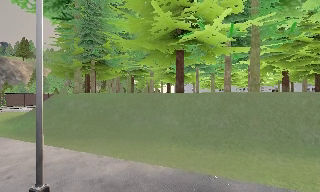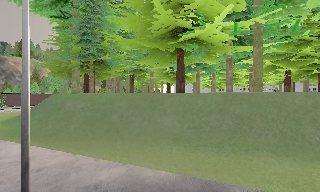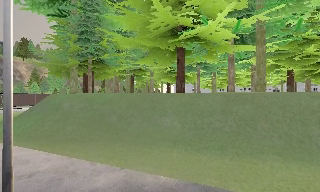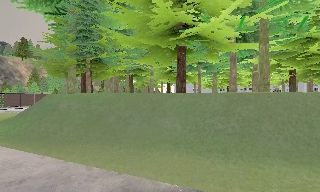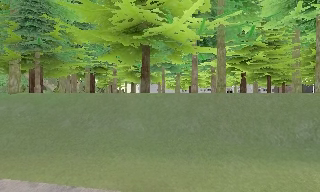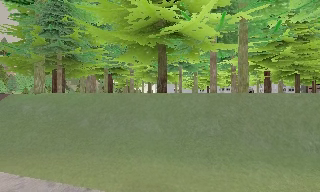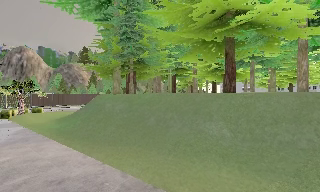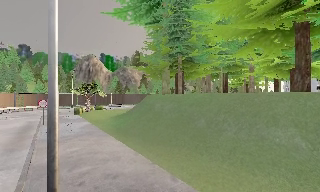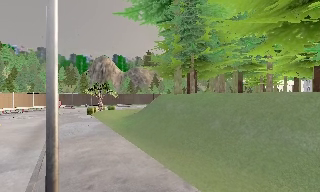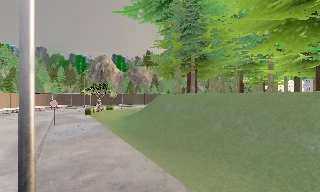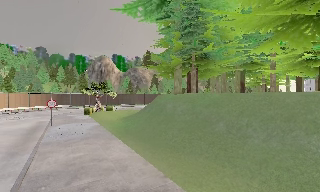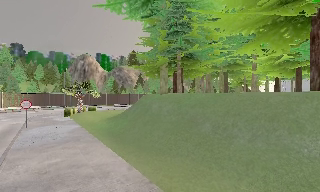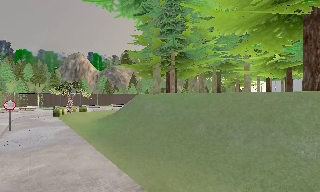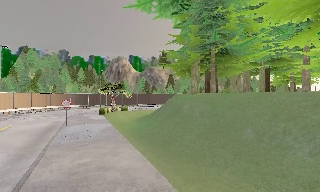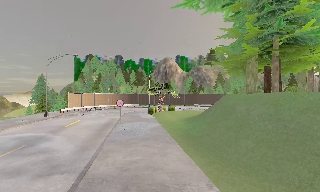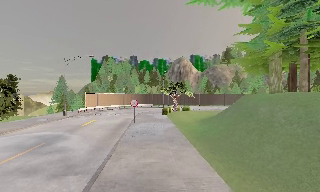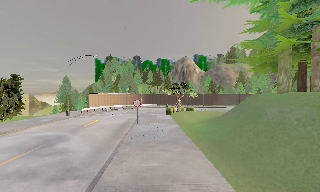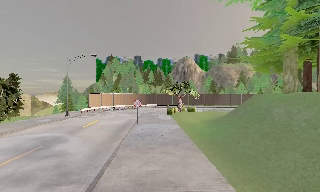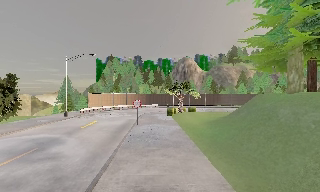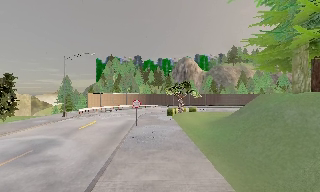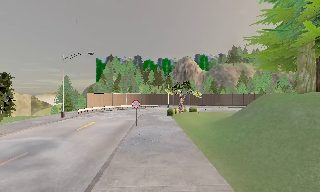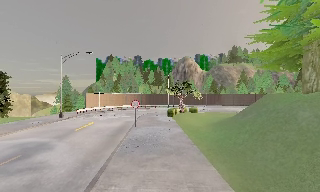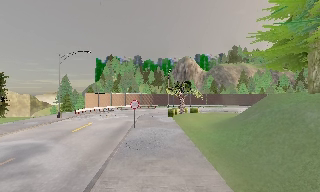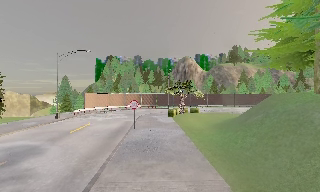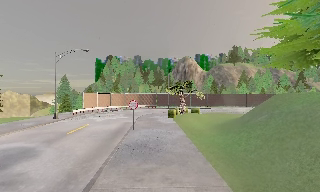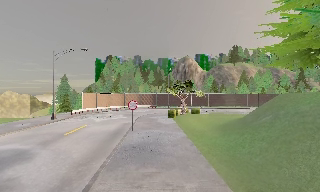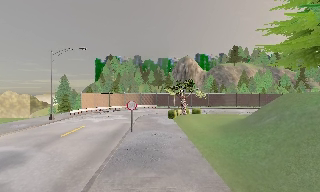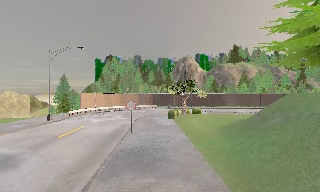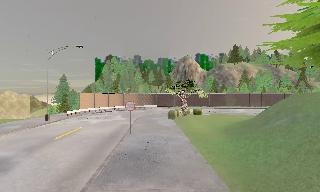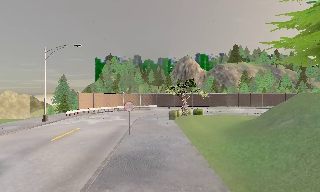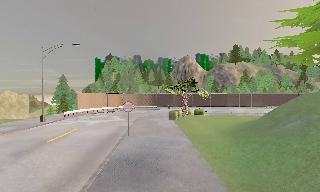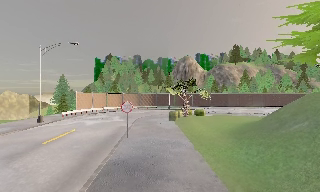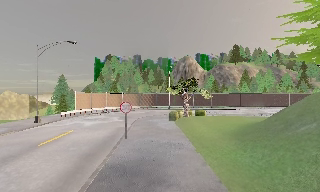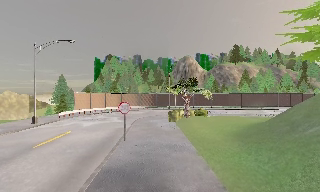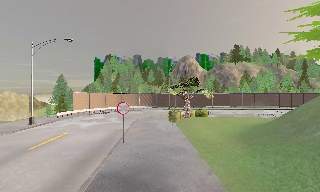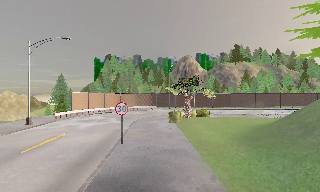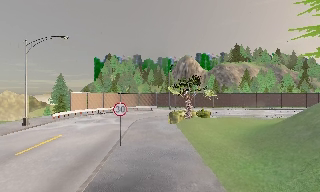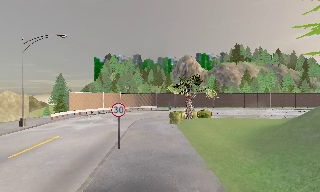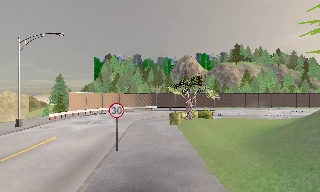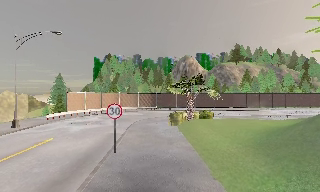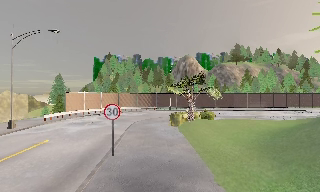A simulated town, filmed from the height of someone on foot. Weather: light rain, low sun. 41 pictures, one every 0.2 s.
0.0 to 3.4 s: The camera swings to its left by about 65 degrees, and the scene slides to the right. It travels forward, about 6 m.
3.4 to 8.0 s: The camera travels forward, about 8 m, so what stands in front looms larger.
The film runs forward here.
